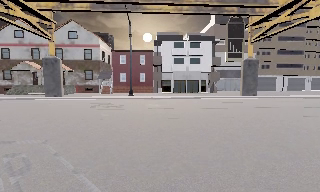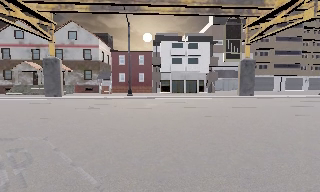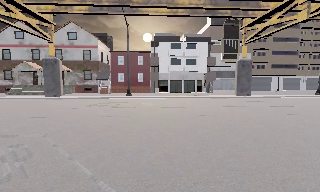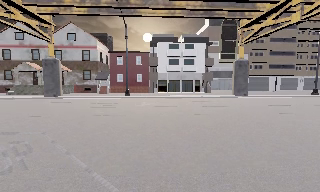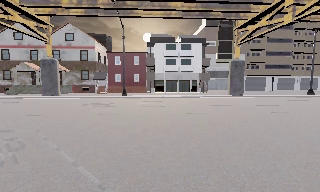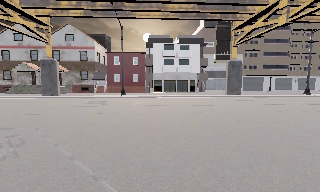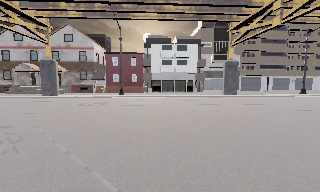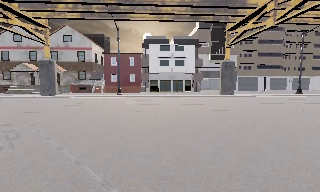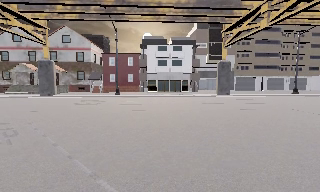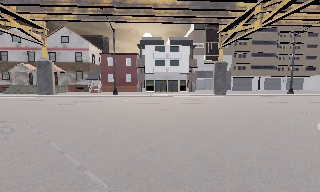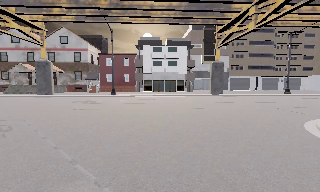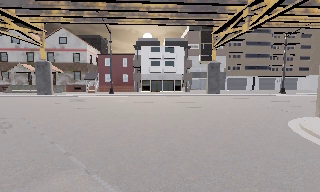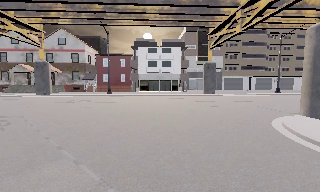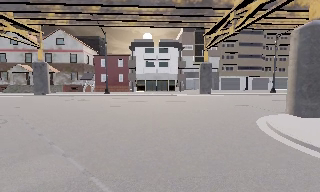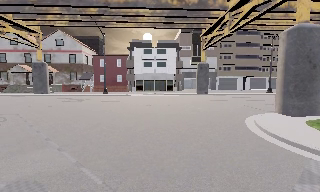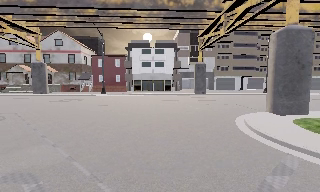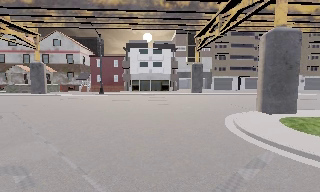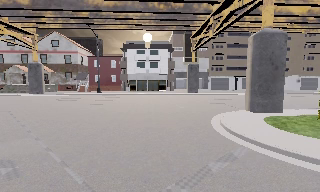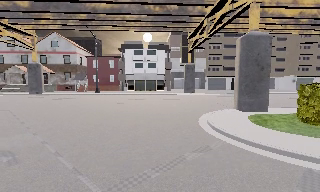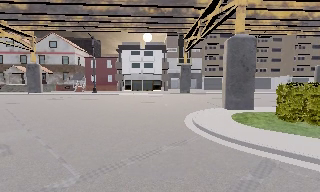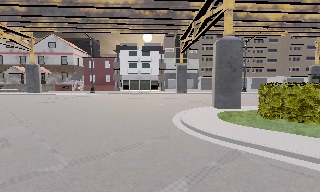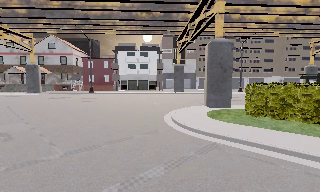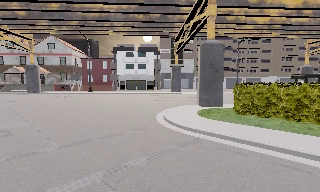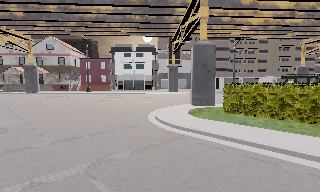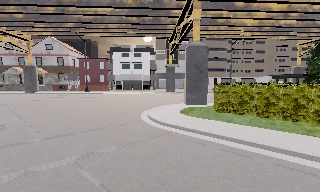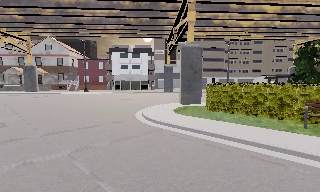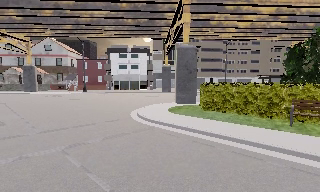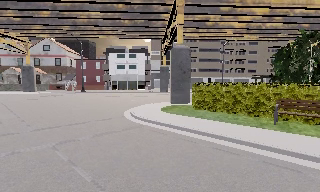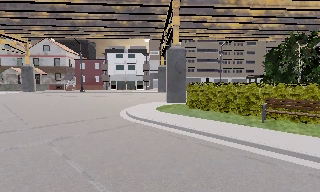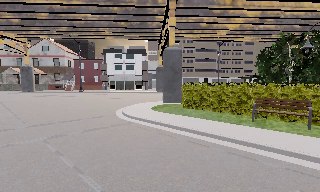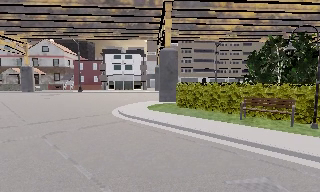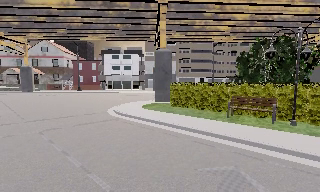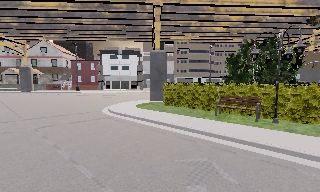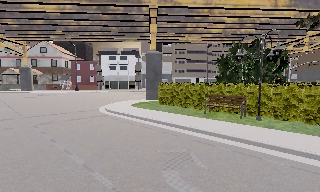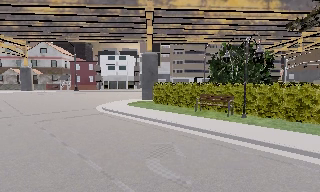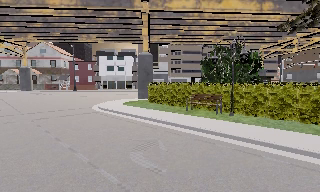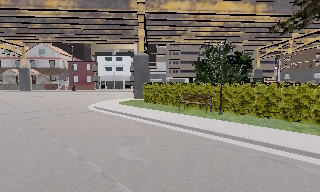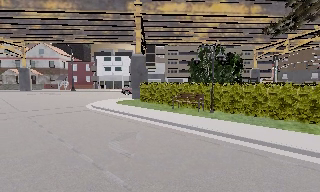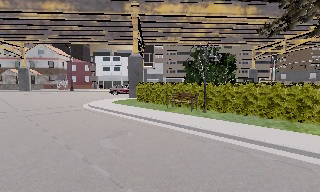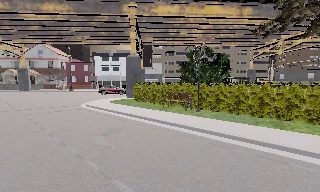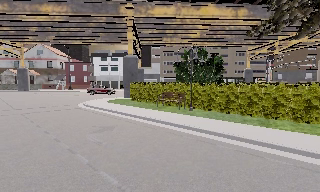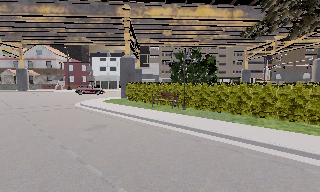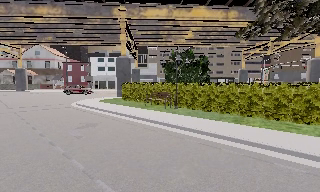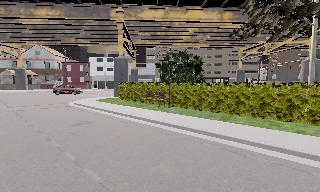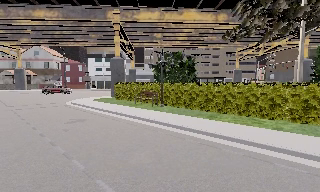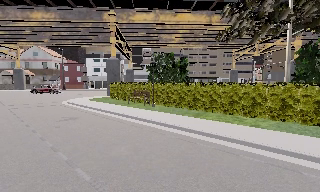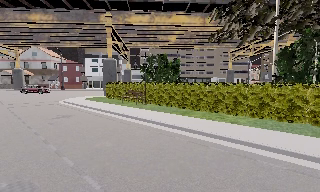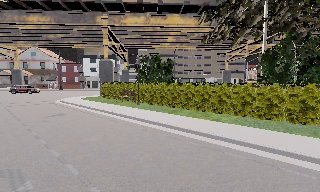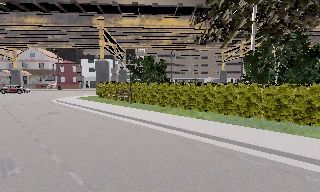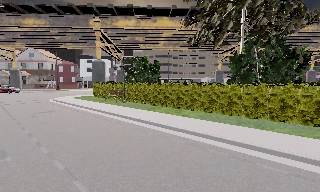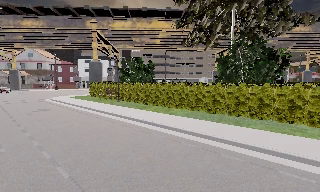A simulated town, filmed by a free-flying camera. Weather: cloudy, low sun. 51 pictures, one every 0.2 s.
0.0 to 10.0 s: The camera travels to its right and backward, about 30 m, so close, fixed things drift to the left.
The film runs backward here.
